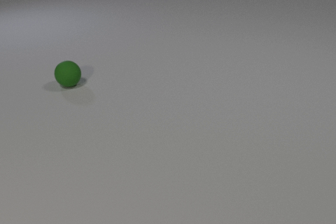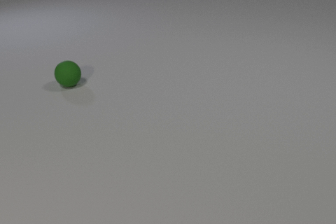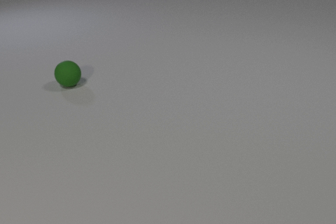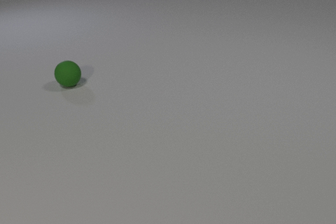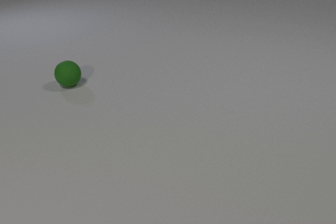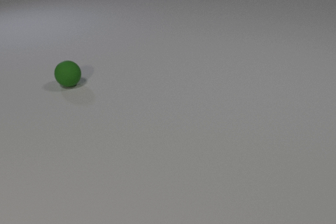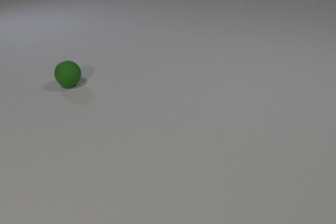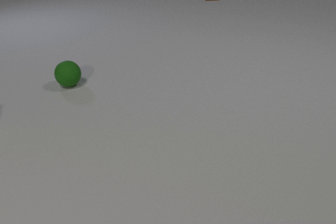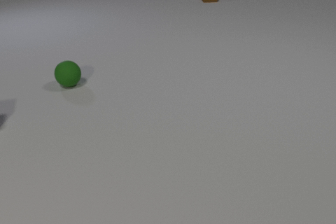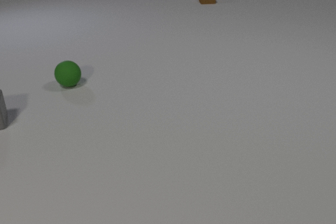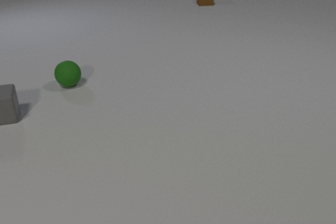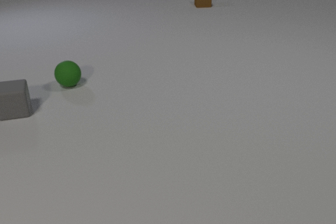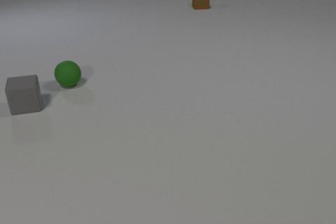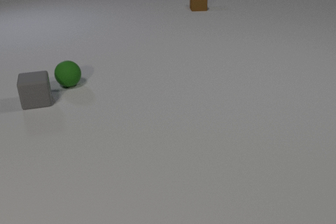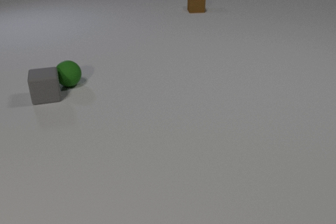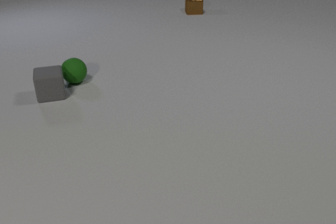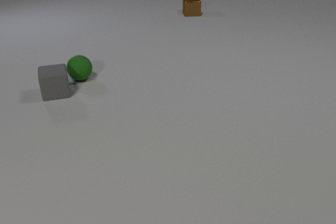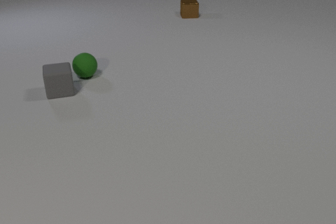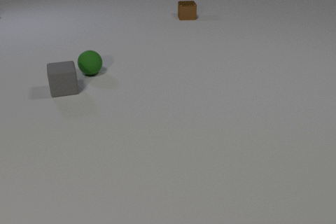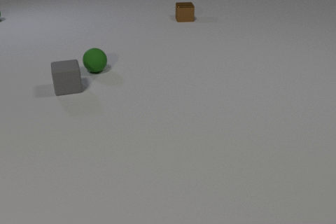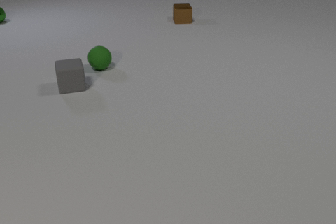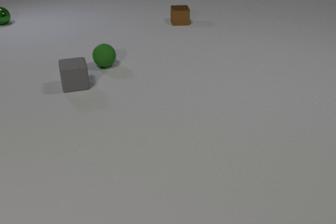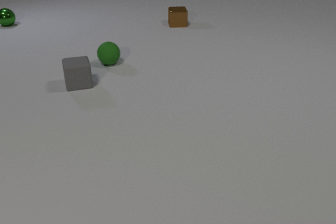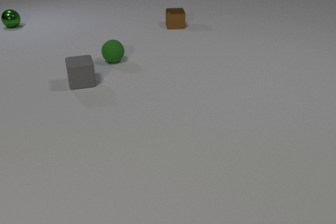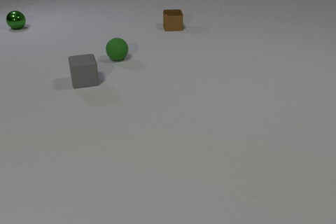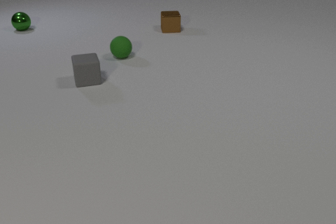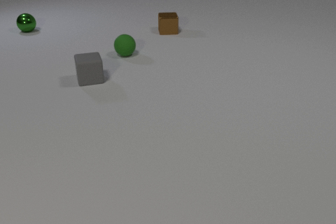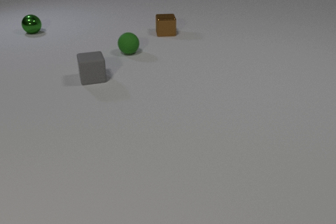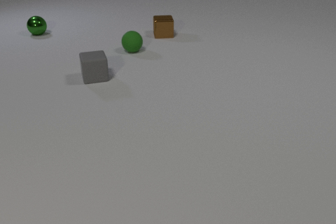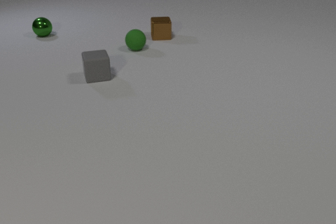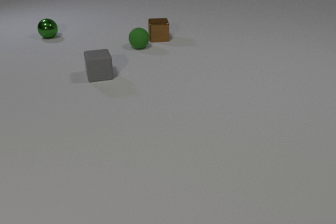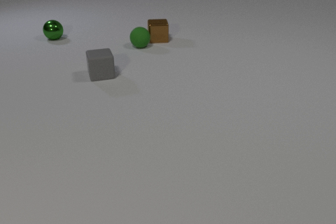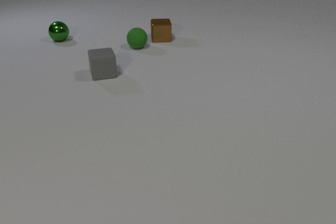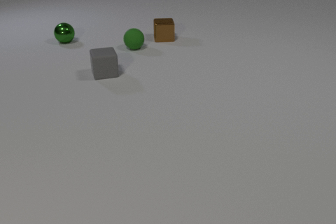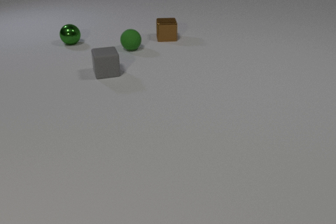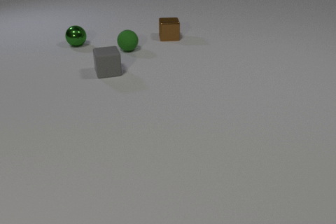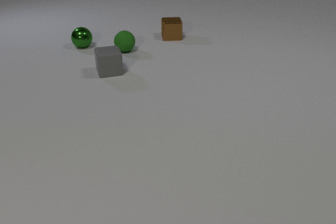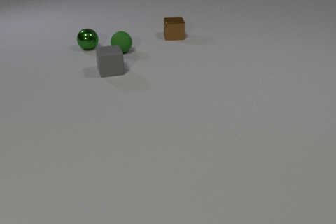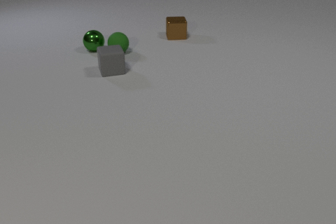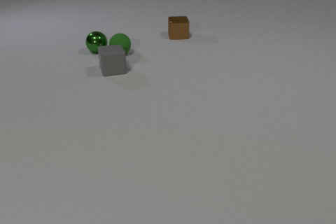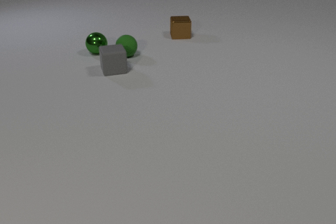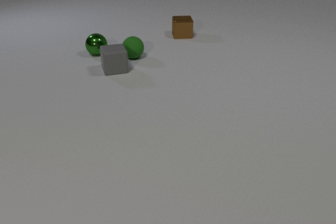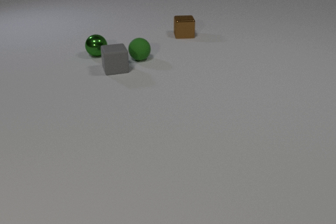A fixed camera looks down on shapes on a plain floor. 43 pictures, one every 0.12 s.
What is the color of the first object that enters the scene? brown.
Are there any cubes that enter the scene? yes.
What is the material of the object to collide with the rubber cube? rubber.
0.00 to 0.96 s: The brown metal cube comes in at the top edge, slides toward the camera.
0.96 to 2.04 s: The gray rubber cube comes in at the left edge, slides to the right and away from the camera. The green rubber sphere rolls away from the camera and to the right. The brown metal cube slides toward the camera. The gray rubber cube and the green rubber sphere collide.
2.04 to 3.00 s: The gray rubber cube slides to the right and away from the camera. The green rubber sphere rolls away from the camera and to the right. The brown metal cube slides toward the camera. The green metal sphere comes in at the left edge, rolls toward the camera and to the right.
3.00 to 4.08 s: The gray rubber cube slides to the right and away from the camera. The green rubber sphere rolls away from the camera and to the right. The brown metal cube slides toward the camera. The green metal sphere rolls toward the camera and to the right. The green rubber sphere and the brown metal cube collide.
4.08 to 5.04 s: The gray rubber cube slides to the right and away from the camera. The green rubber sphere rolls toward the camera. The brown metal cube slides to the right and away from the camera. The green metal sphere rolls toward the camera and to the right. The green rubber sphere and the green metal sphere collide.
